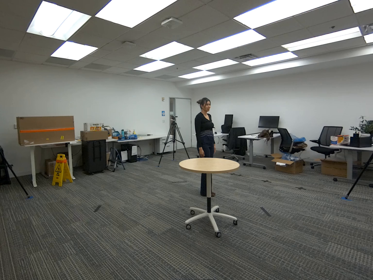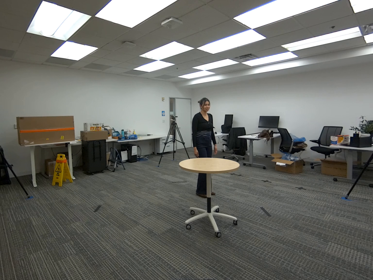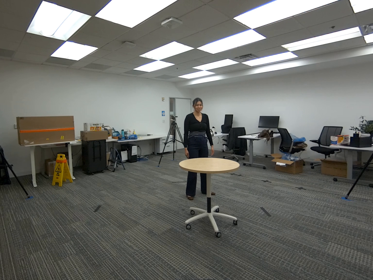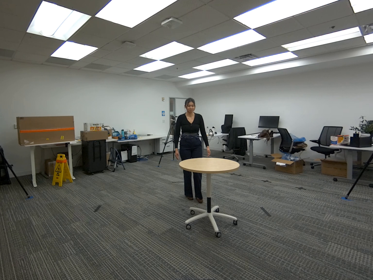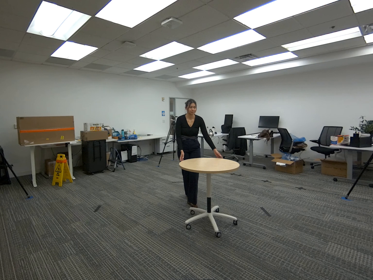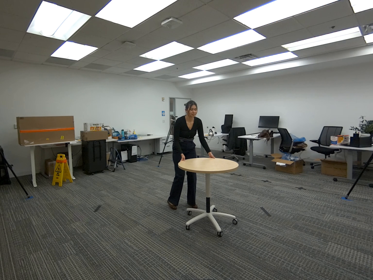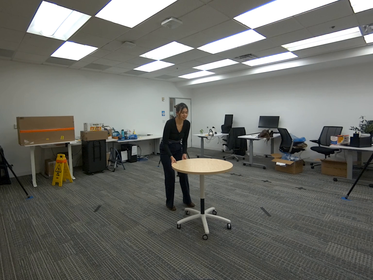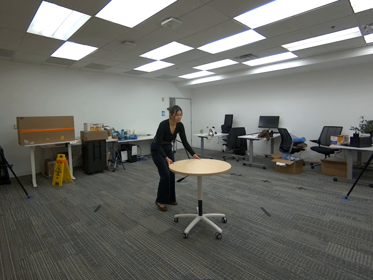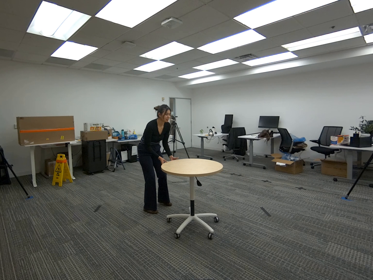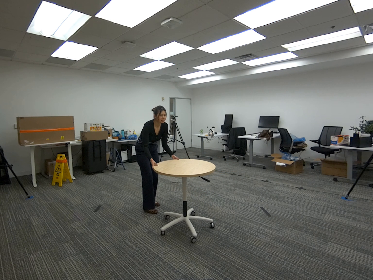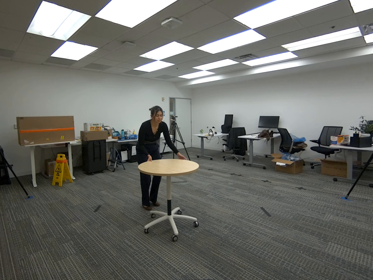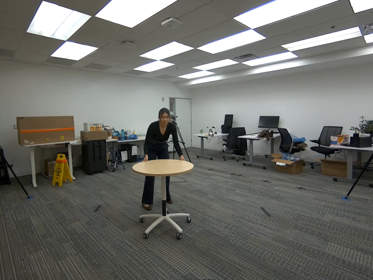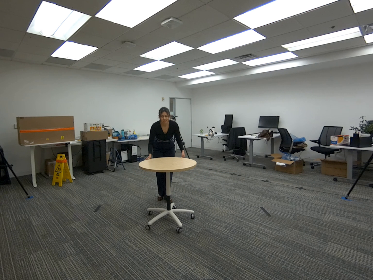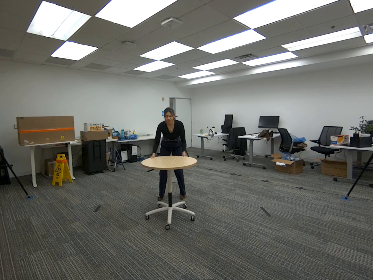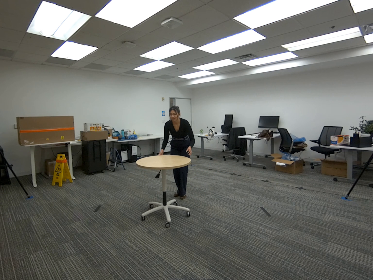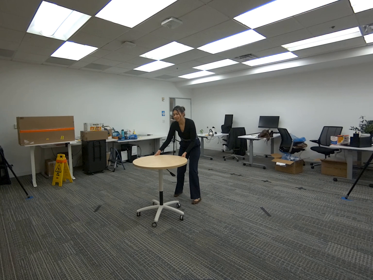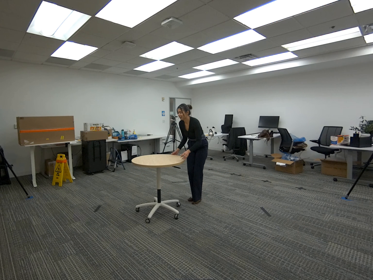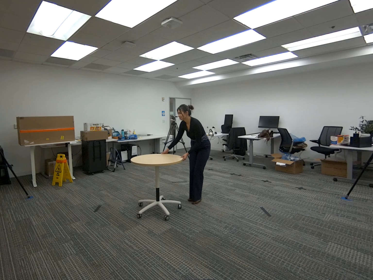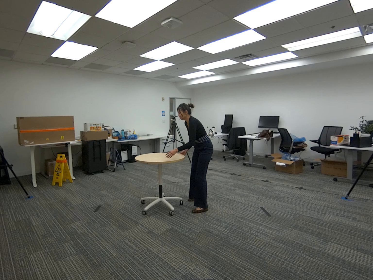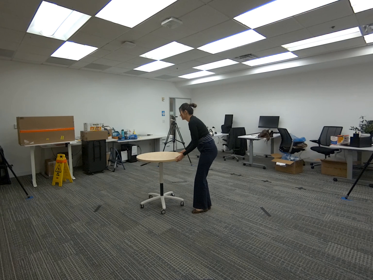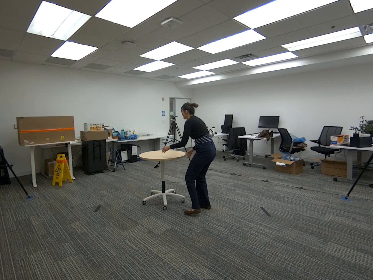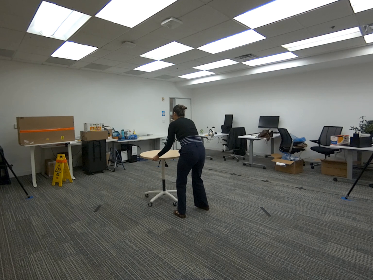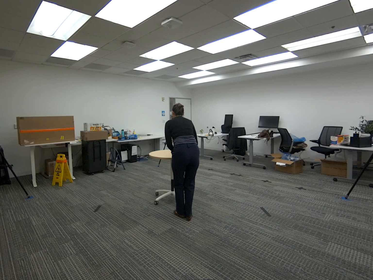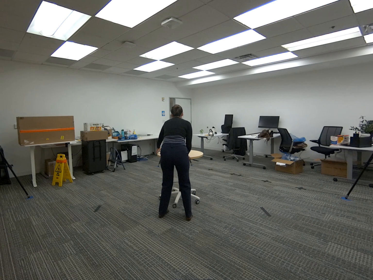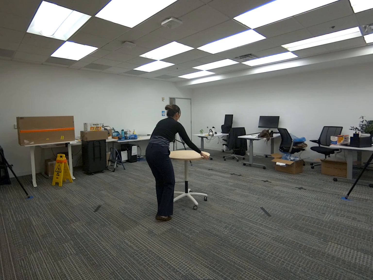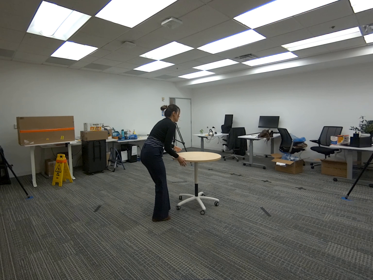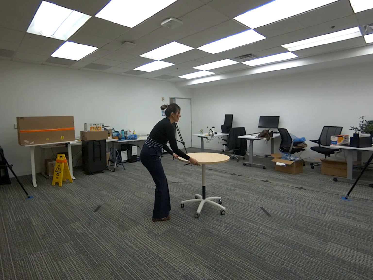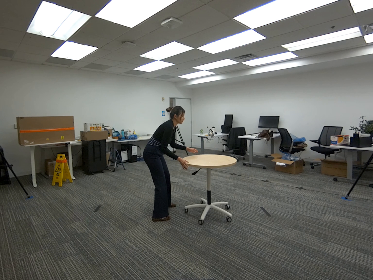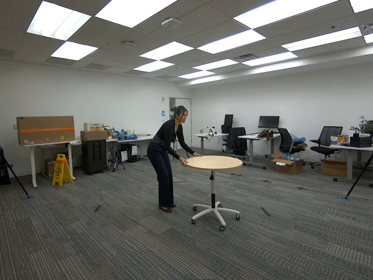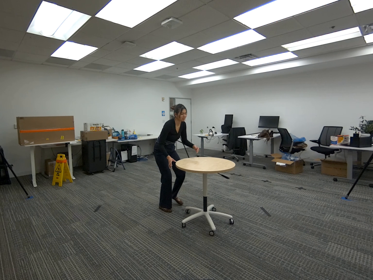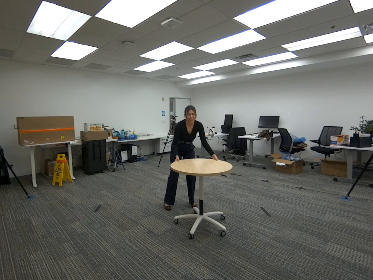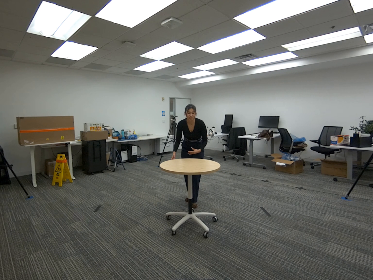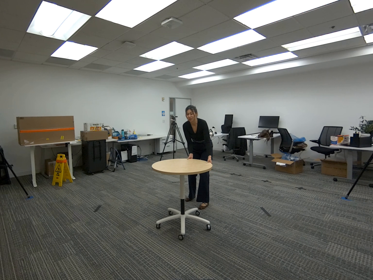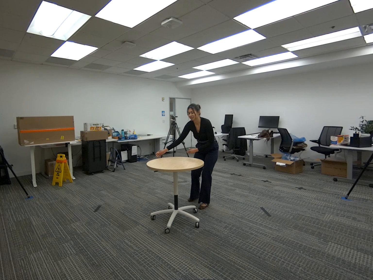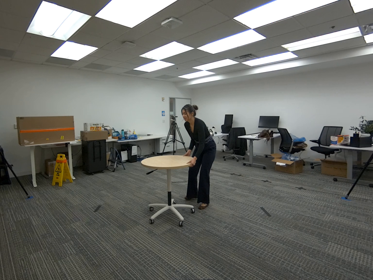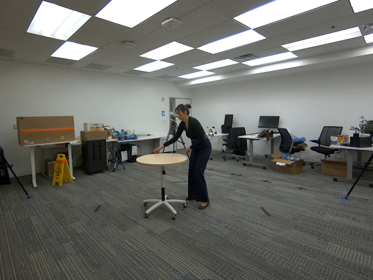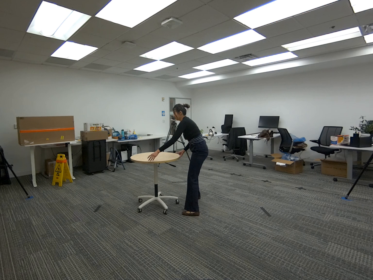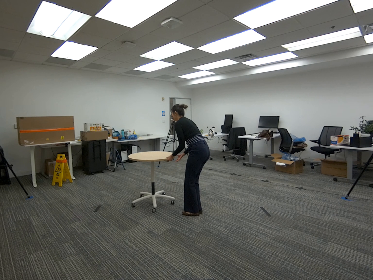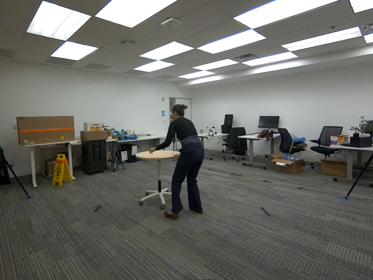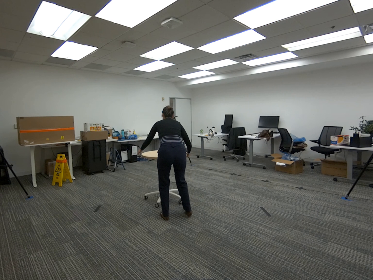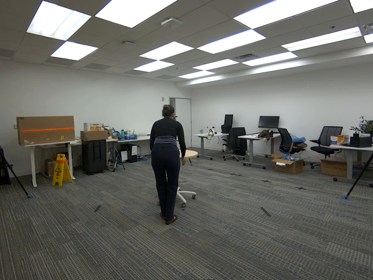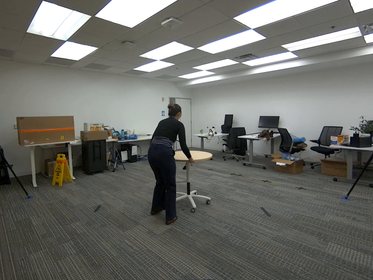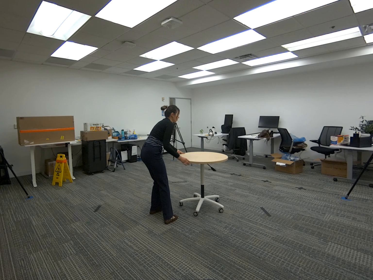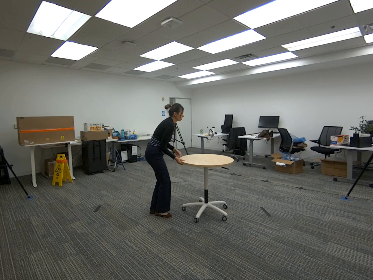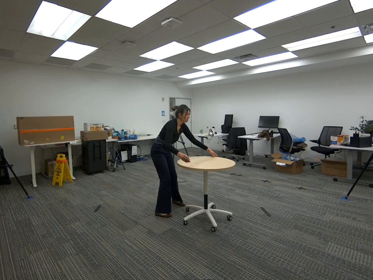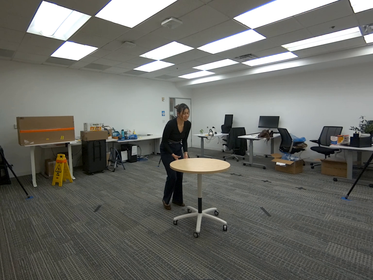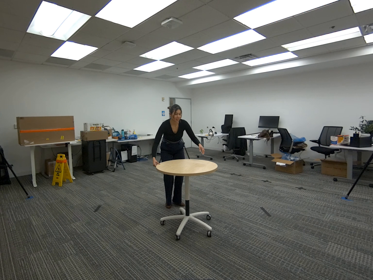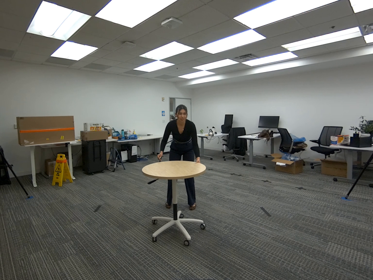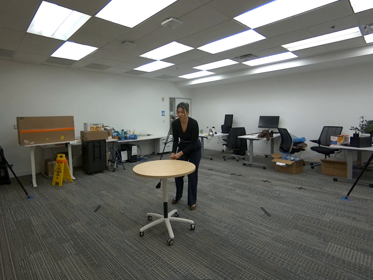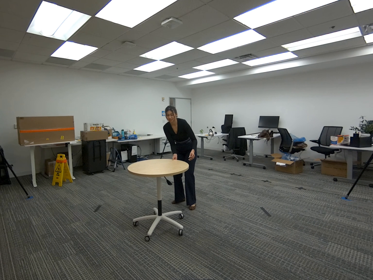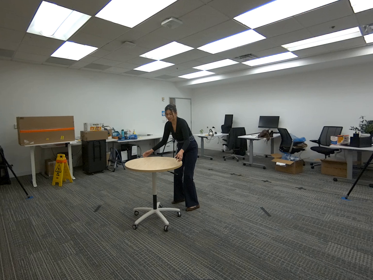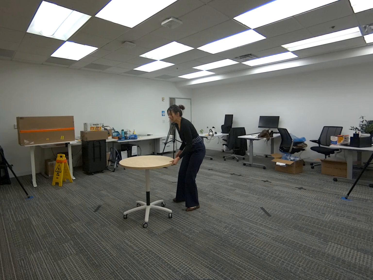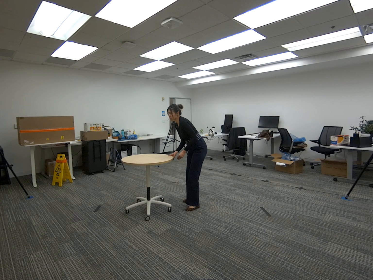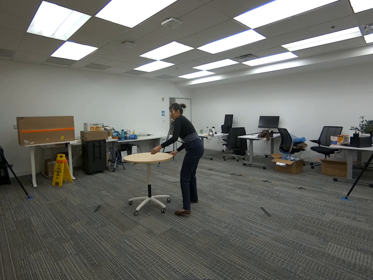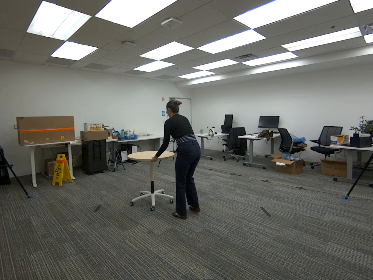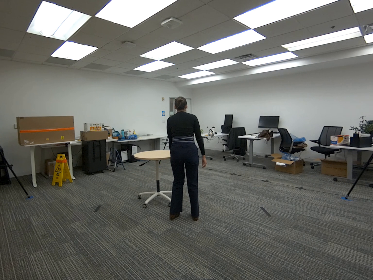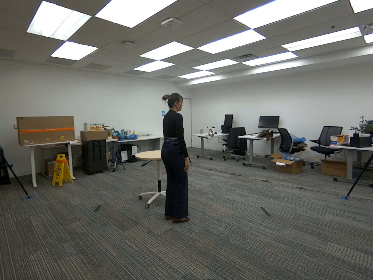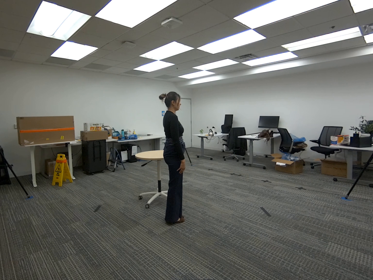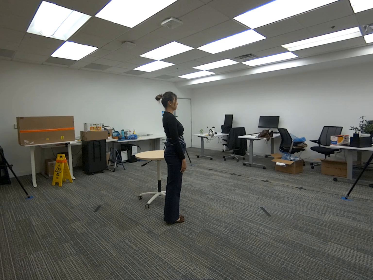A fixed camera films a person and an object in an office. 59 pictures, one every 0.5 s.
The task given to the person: Walk to the round table, grab the table with both hands, and spin the table around the bounding area.
